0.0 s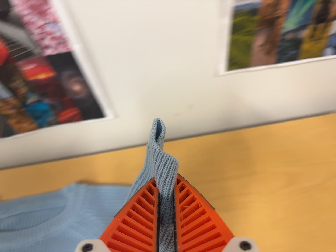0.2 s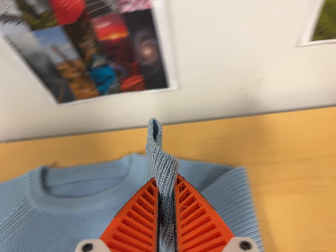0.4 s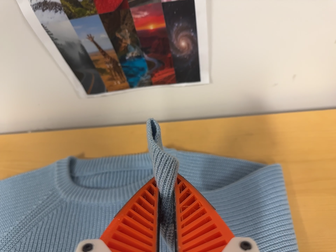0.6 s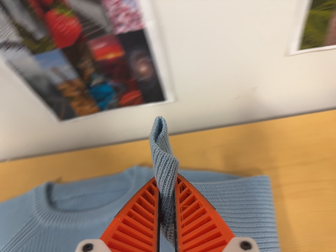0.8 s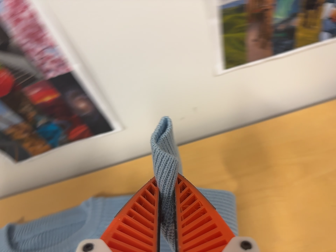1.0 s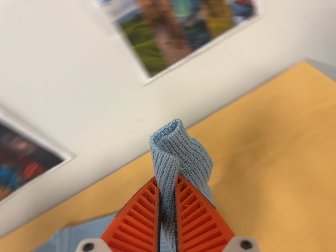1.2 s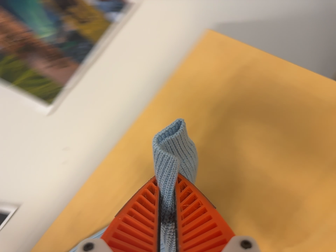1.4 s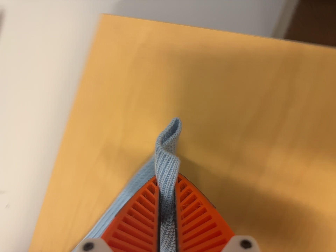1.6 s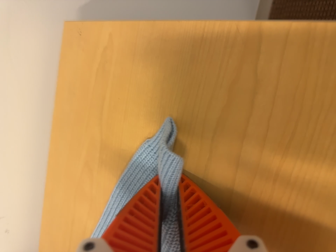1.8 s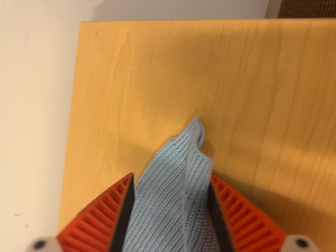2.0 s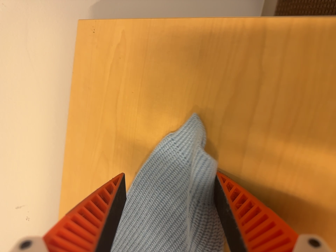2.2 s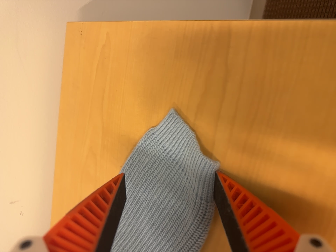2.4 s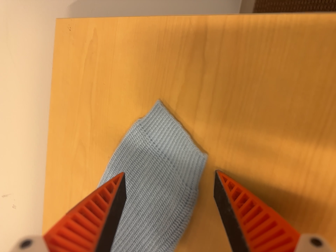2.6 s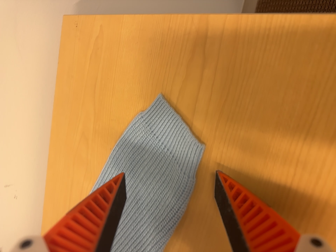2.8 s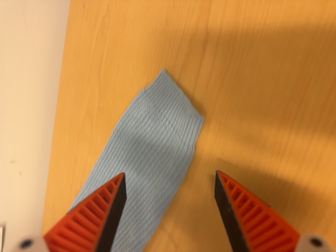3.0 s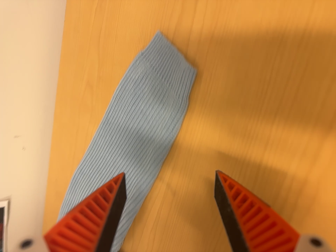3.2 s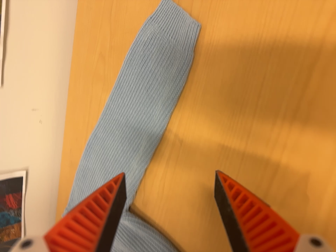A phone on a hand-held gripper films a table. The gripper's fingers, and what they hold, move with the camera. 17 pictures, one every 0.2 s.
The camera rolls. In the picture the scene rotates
counterclockwise.
0.0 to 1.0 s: The camera travels to its right, about 12 cm, so close, fixed things drift to the left. It rolls about its line of sight by about 20 degrees, and the scene rotates counterclockwise.
1.0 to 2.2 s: The camera travels to its right, about 28 cm, so close, fixed things drift to the left. Its aim tips toward the bottom of its view by about 10 degrees. It rolls about its line of sight by about 50 degrees, and the scene rotates counterclockwise.
2.2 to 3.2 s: The camera travels toward the bottom of its view and backward, about 18 cm, so close, fixed things drift upward.
The film runs backward here.
